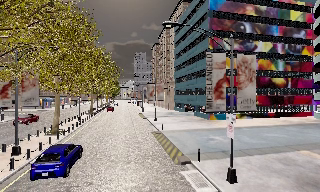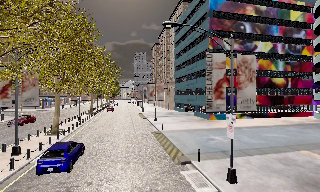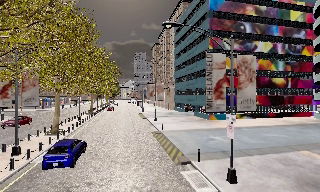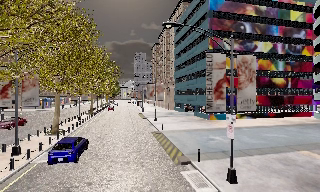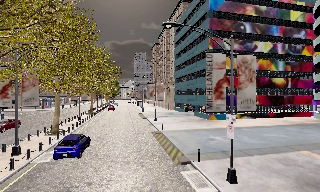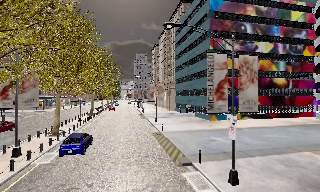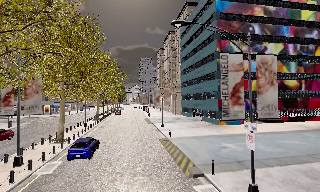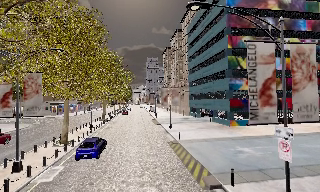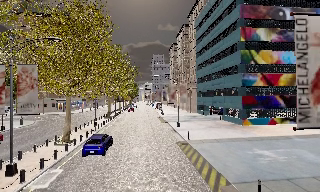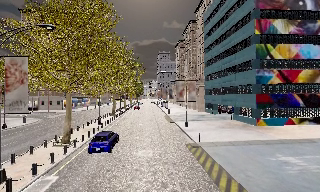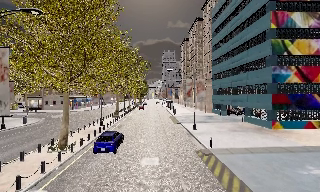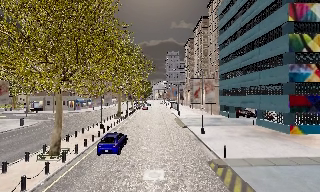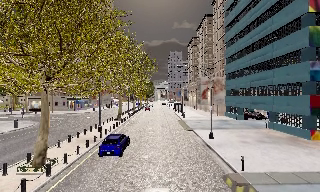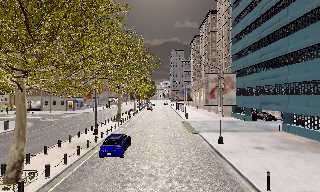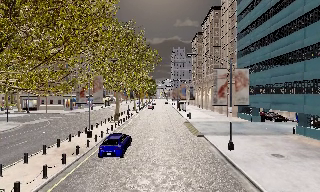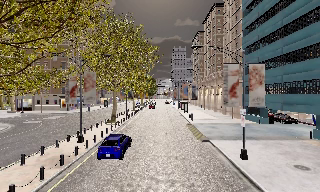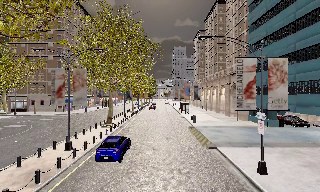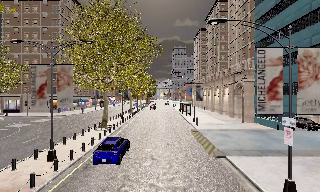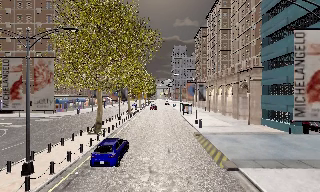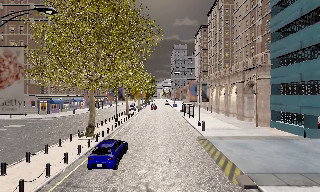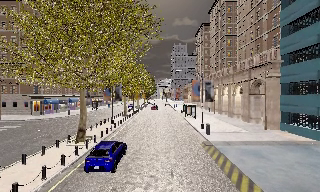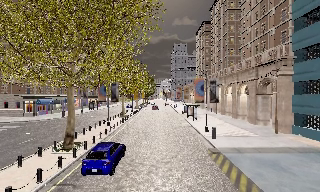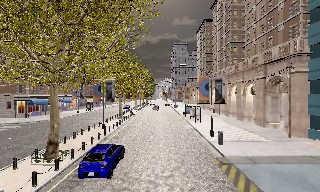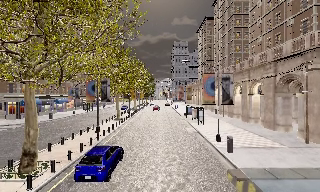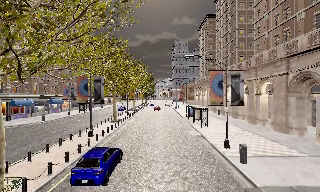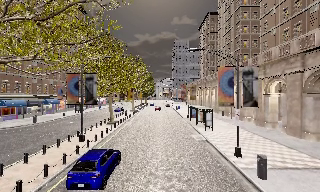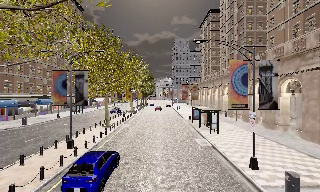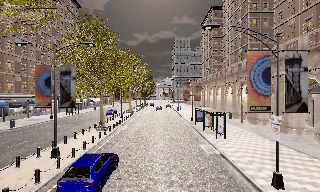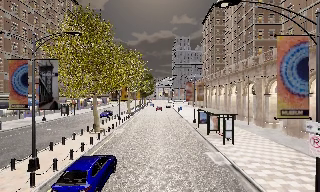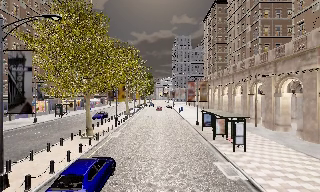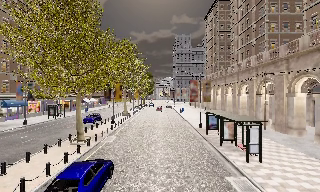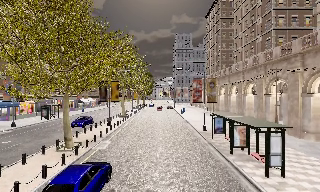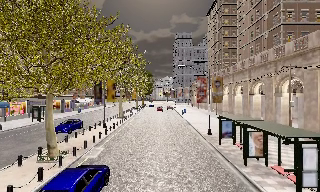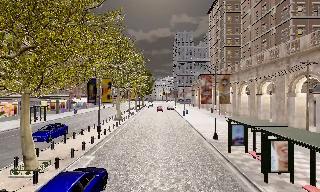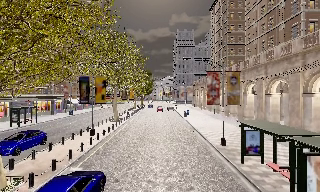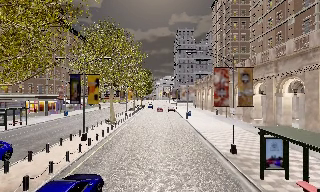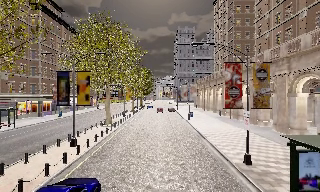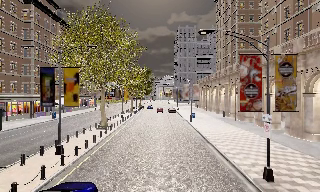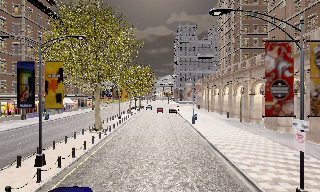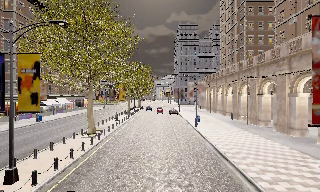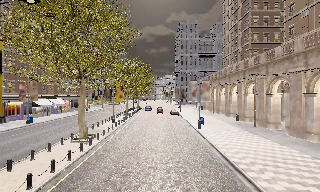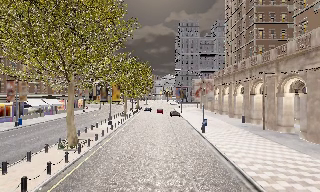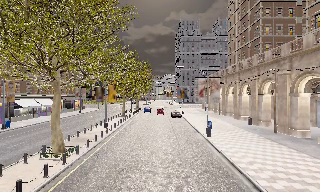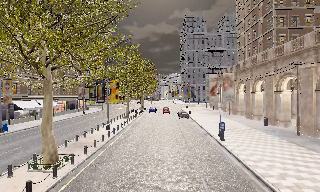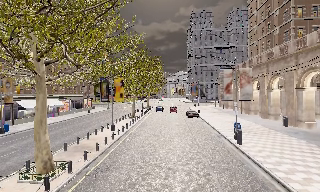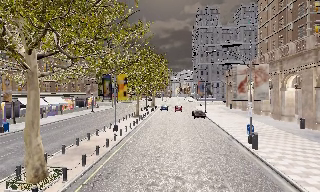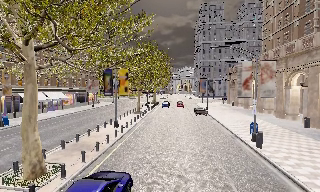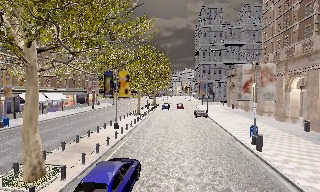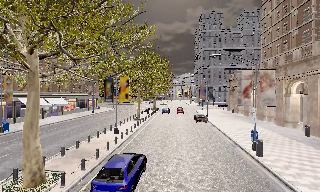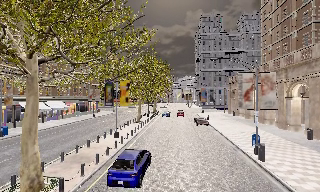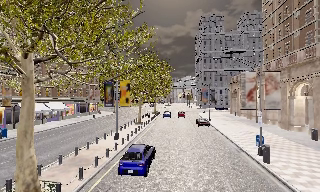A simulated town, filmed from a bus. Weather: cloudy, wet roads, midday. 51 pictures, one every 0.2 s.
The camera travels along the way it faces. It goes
forward.
0.0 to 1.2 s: The camera travels forward, about 1 m, so what stands in front looms larger. It gains speed.
1.2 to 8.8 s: The camera swings to its left by about 15 degrees, and the scene slides to the right. It travels forward, about 70 m, so what stands in front looms larger.
8.8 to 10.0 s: The camera travels forward, about 2 m, so what stands in front looms larger. It loses speed.
The film runs forward here.
